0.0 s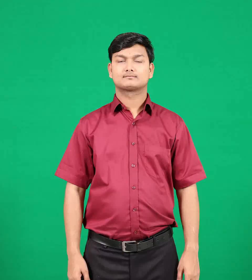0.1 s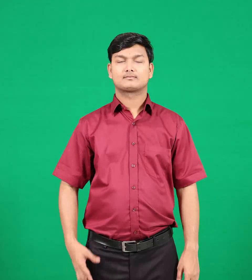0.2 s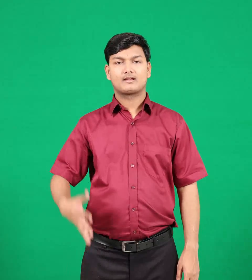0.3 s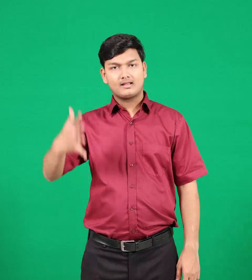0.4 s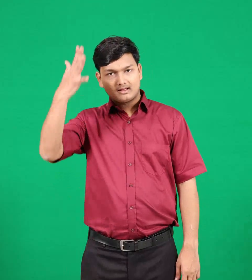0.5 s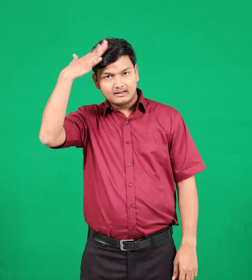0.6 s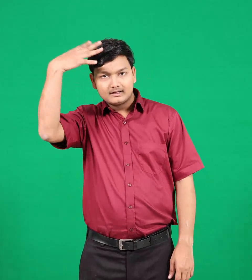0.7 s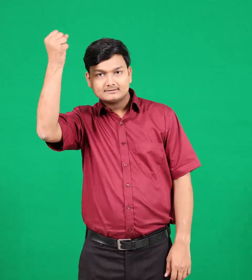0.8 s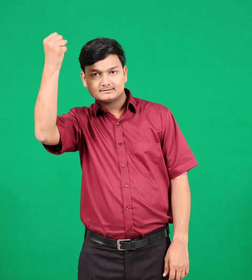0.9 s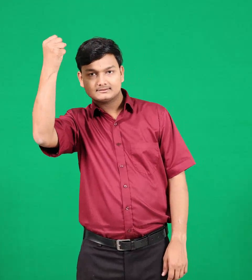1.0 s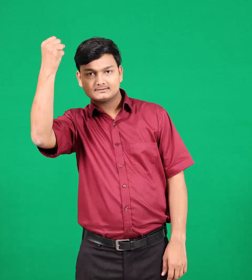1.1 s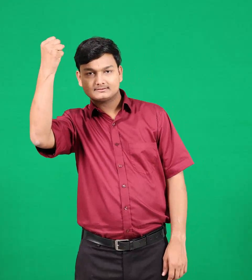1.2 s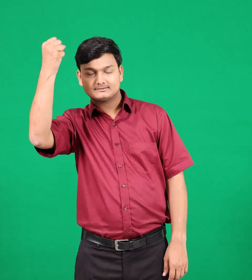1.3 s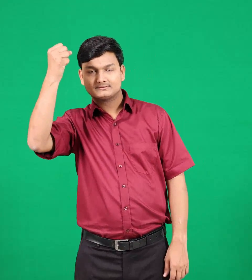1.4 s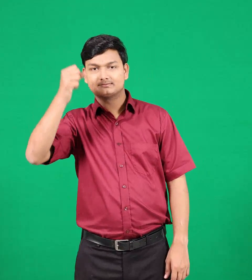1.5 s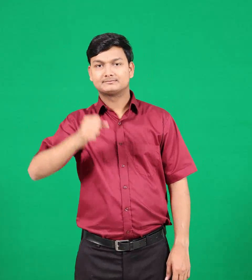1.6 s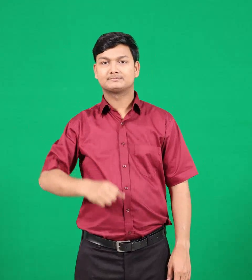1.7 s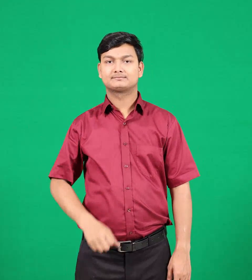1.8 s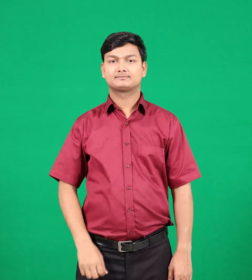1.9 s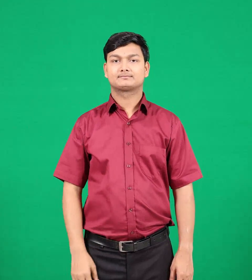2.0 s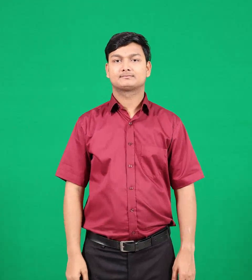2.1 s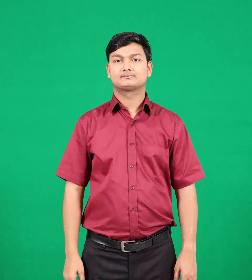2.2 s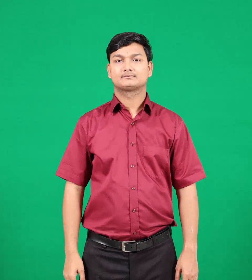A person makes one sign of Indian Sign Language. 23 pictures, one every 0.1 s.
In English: headquarter
